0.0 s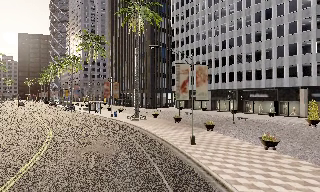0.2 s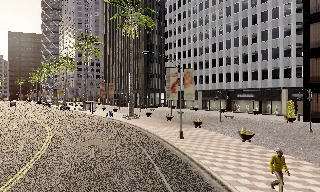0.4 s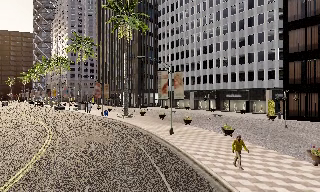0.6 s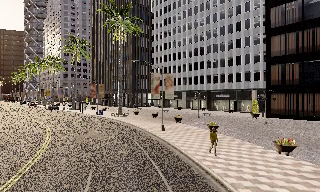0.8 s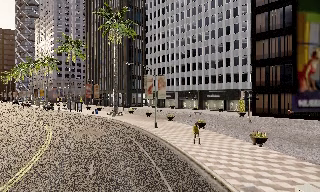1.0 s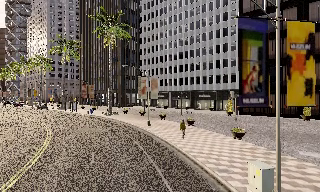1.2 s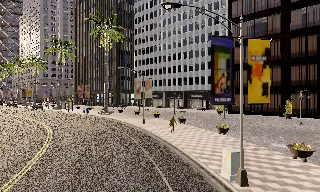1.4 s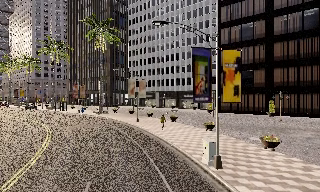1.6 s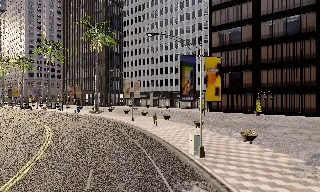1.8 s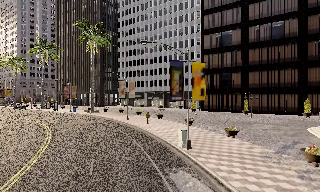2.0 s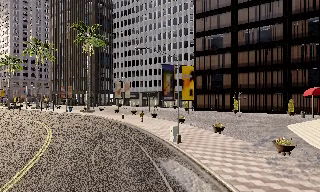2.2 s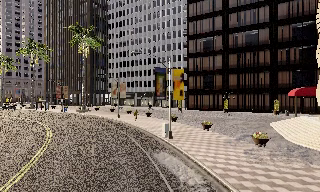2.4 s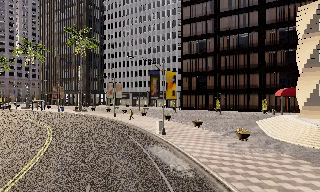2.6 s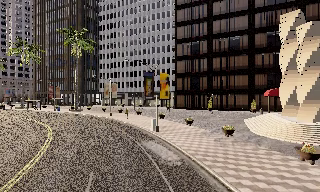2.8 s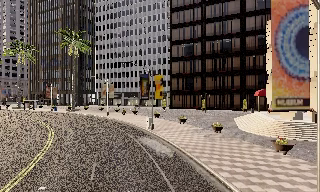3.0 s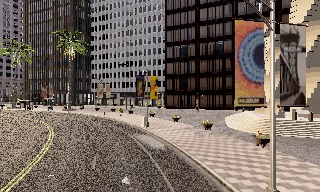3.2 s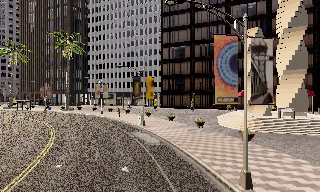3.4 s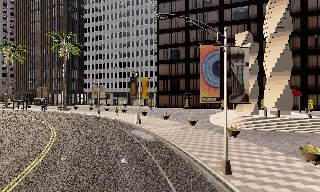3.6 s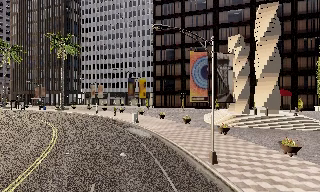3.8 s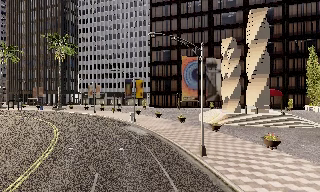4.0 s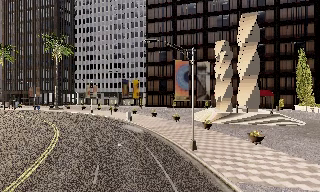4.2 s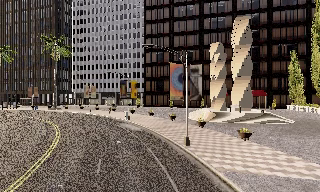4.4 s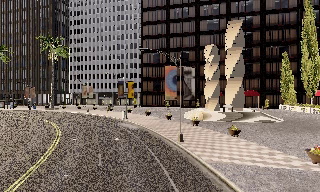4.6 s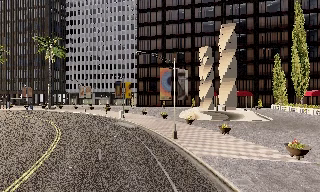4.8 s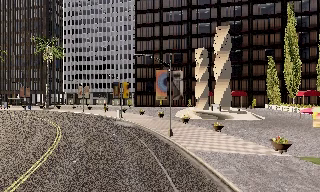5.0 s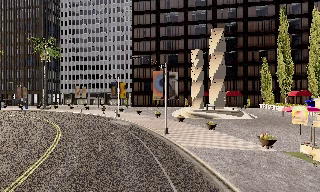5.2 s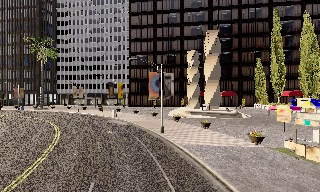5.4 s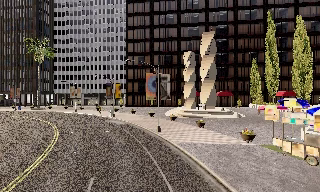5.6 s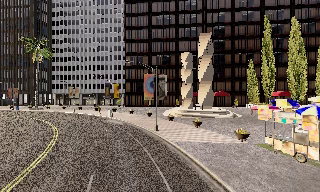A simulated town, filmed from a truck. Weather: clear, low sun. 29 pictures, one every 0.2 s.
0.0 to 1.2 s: The camera pans to its right, which is clockwise from overhead, by about 15 degrees. It travels backward, about 10 m, so what stands in front gets smaller.
1.2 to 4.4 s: The camera swings to its right by about 25 degrees, and the scene slides to the left. It travels backward, about 20 m, so what stands in front gets smaller.
4.4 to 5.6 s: The camera travels backward, about 4.5 m, so what stands in front gets smaller. It loses speed.
The film runs backward here.
